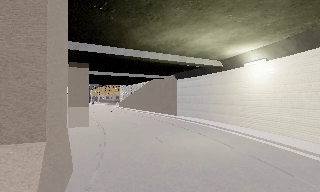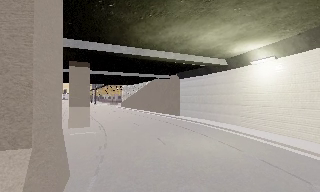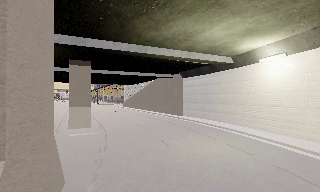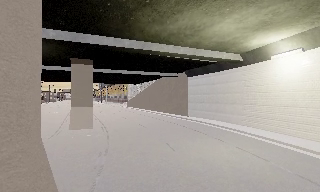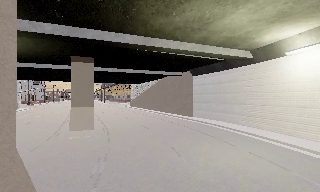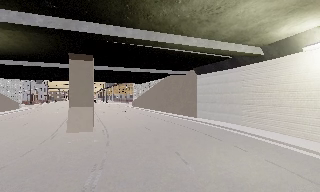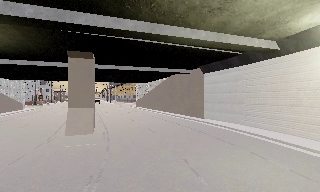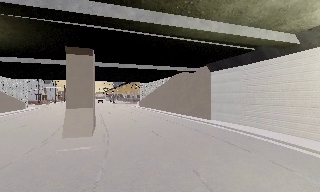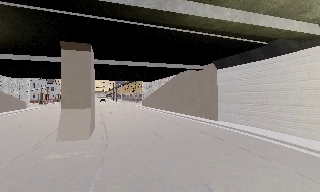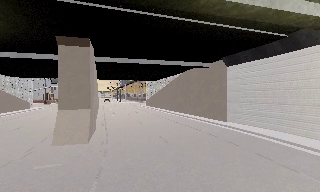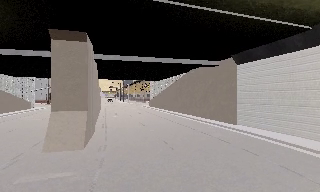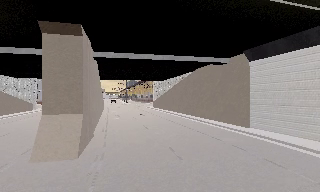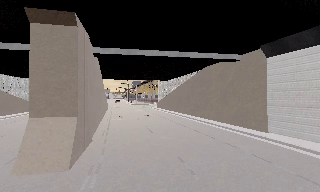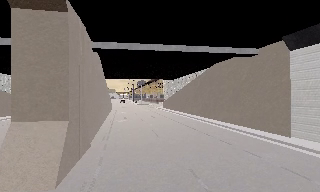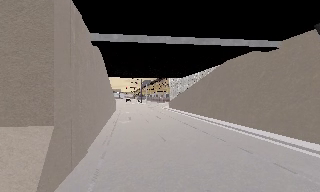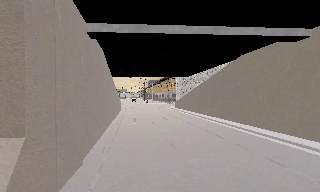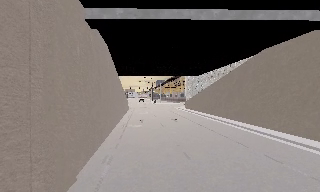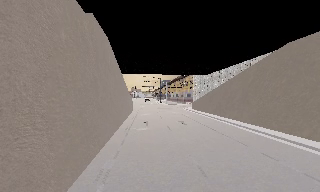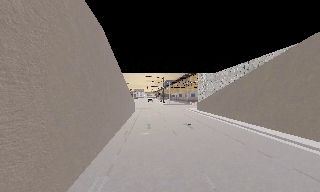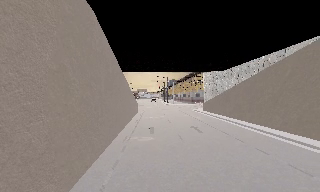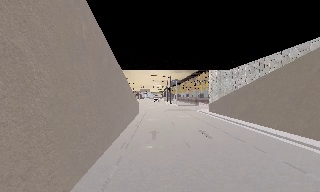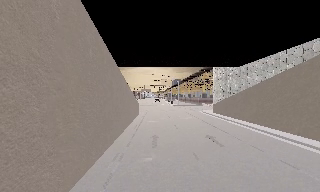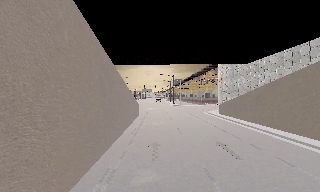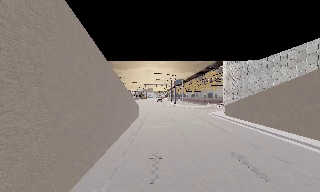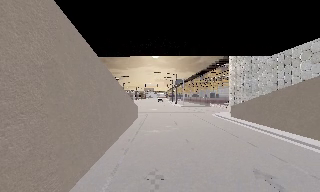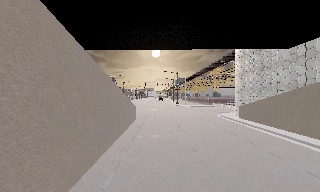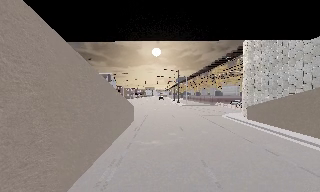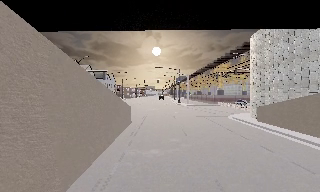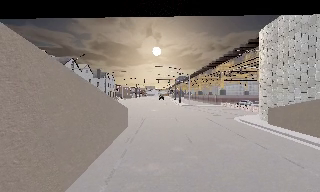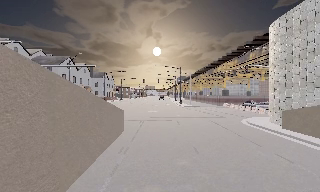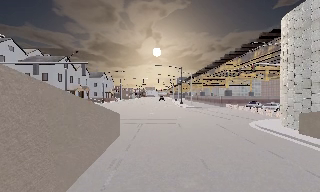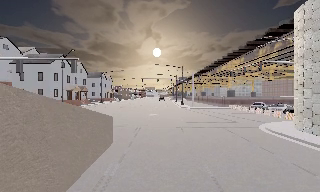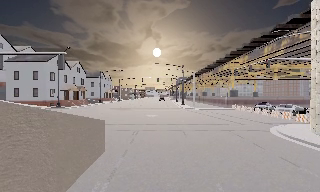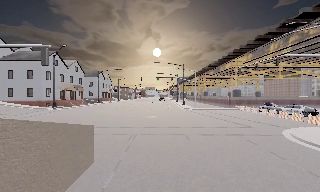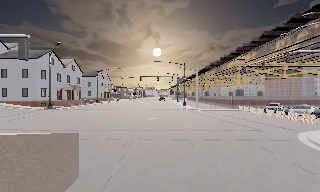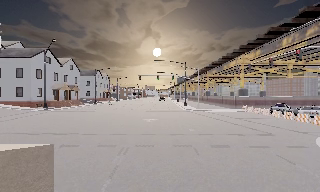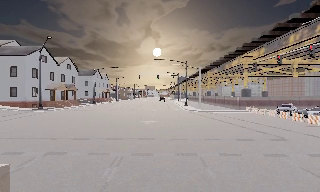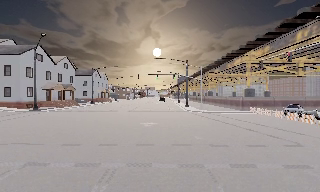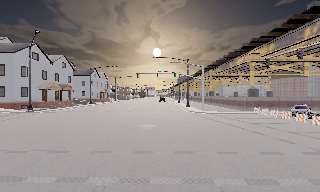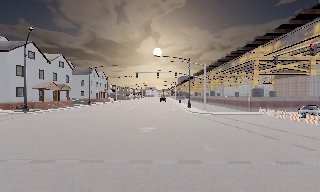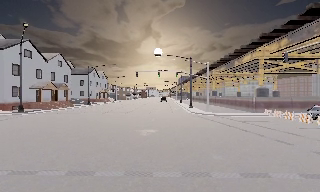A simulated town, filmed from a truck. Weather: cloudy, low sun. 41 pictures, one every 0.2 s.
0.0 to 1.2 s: The camera travels forward, about 4.5 m, so what stands in front looms larger. It gains speed.
1.2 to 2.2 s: The camera travels forward, about 5 m, so what stands in front looms larger.
2.2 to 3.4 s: The scene slides to the right, as the camera pans about 10 degrees to its left. It travels forward, about 8 m, so what stands in front looms larger.
3.4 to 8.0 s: The camera travels forward, about 35 m, so what stands in front looms larger.
The film runs forward here.
